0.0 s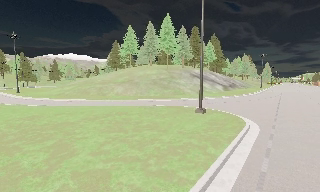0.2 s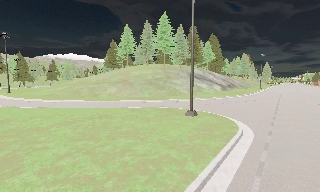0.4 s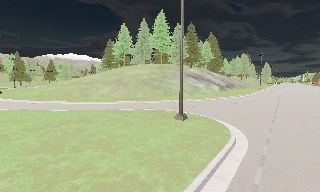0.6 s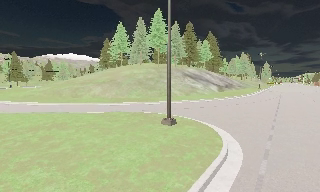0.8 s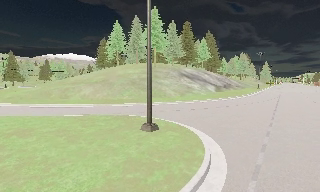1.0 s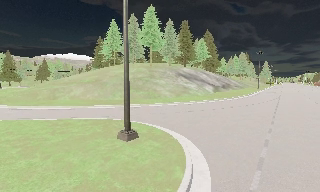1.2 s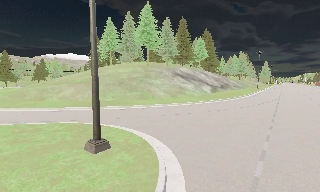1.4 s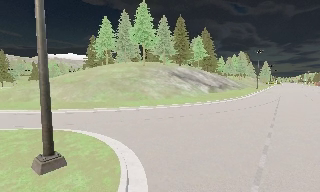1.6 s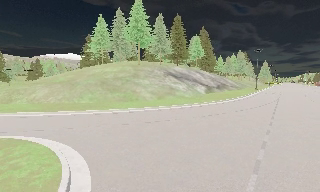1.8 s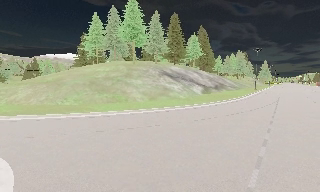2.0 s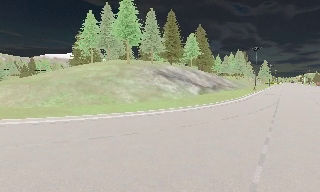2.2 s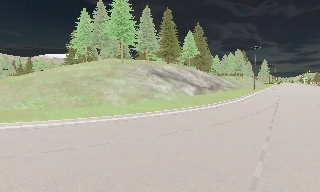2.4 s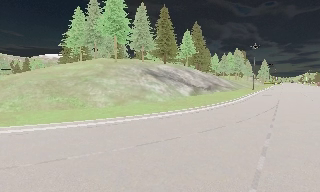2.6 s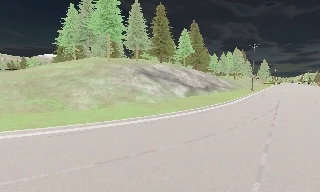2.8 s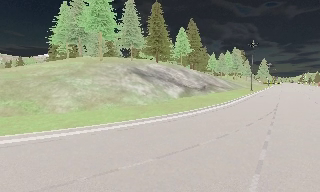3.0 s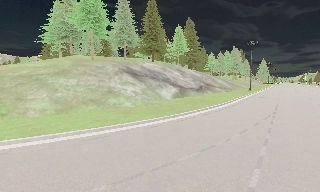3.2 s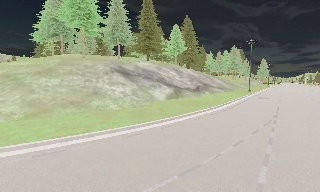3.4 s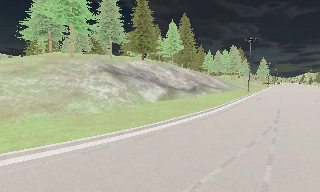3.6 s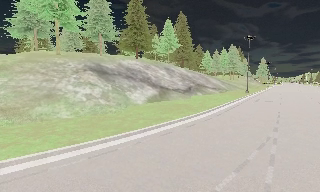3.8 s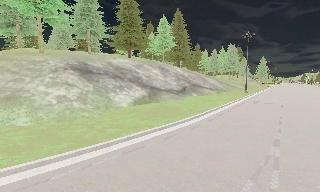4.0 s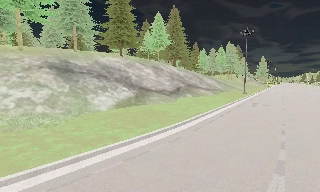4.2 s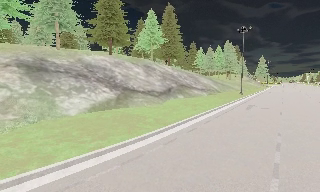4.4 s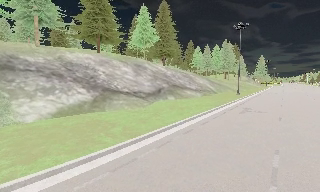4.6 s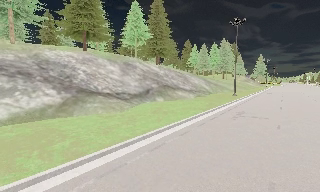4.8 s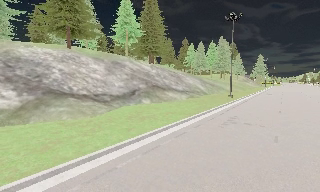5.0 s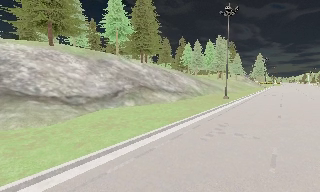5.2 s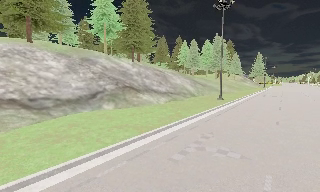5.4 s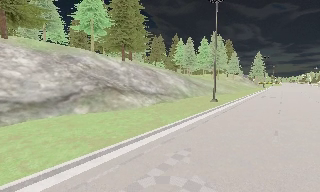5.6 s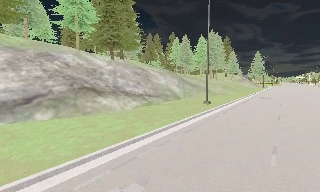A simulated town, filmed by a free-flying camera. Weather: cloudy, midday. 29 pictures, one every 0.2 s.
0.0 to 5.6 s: The camera travels forward and to its right, about 50 m, so what stands in front looms larger. It gains speed.
The film runs forward here.
